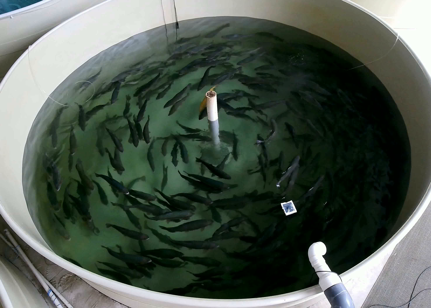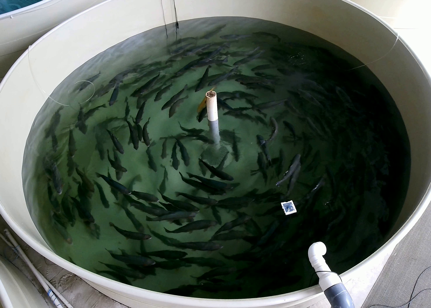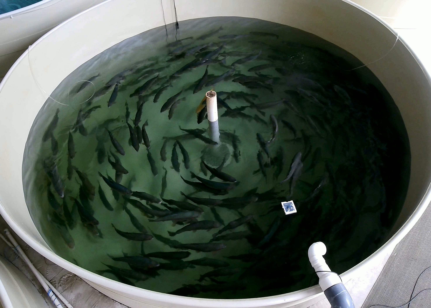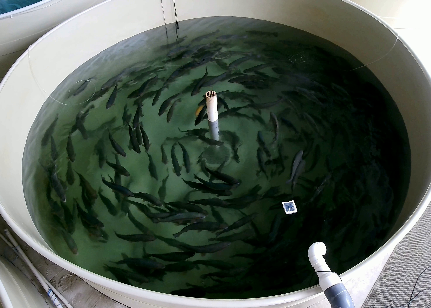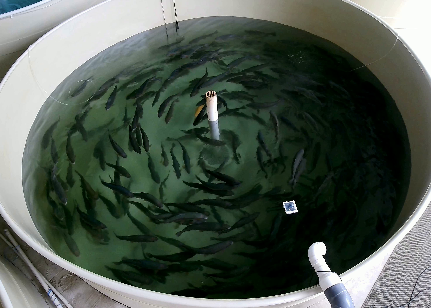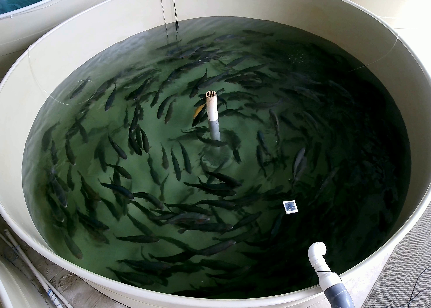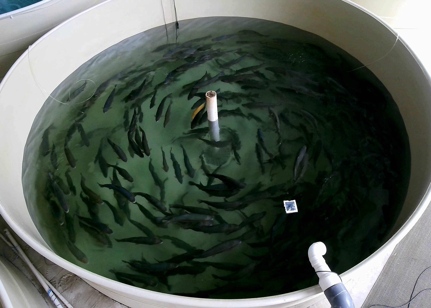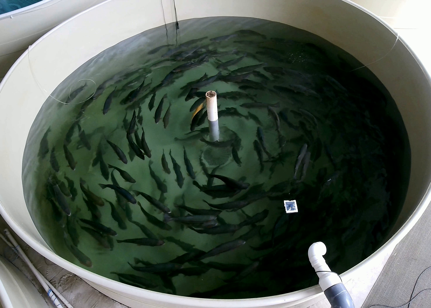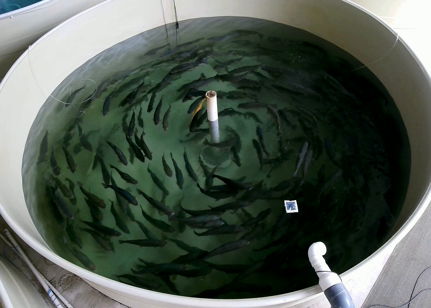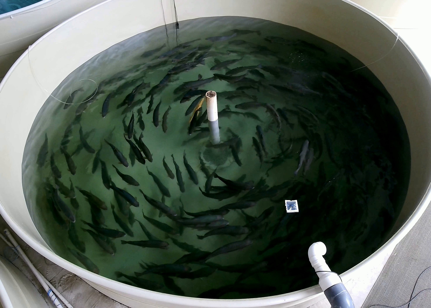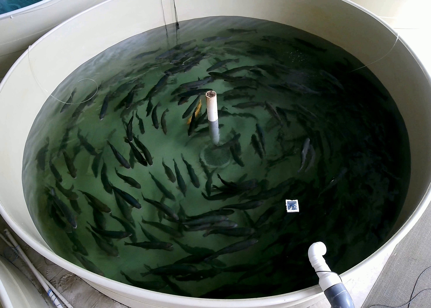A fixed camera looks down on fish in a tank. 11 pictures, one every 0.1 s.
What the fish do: Normal cruising.
